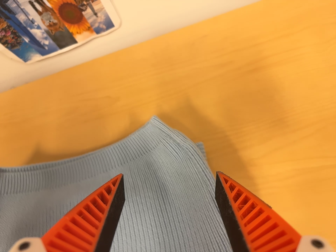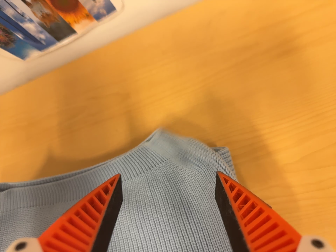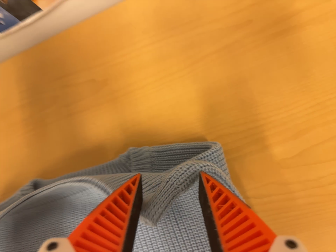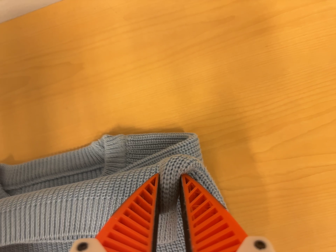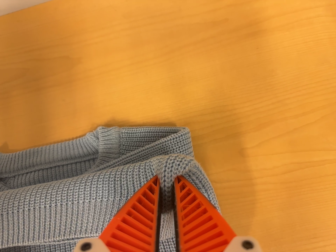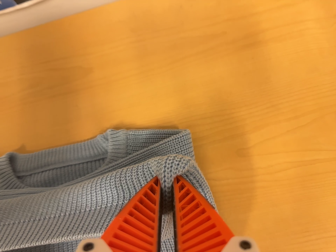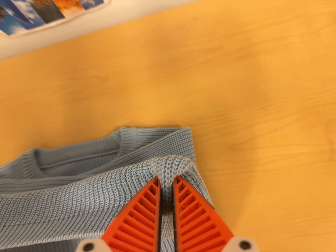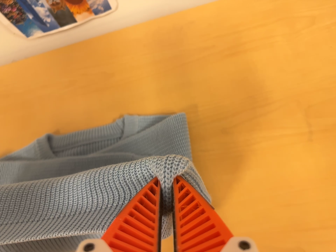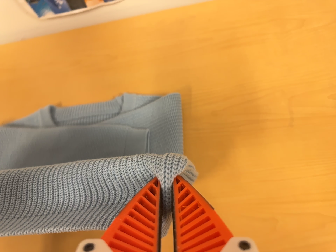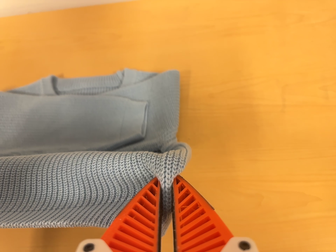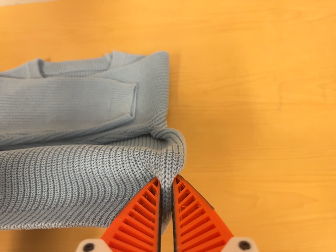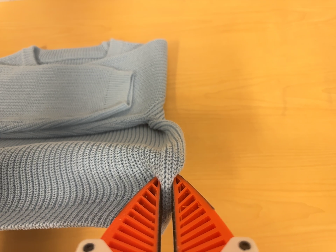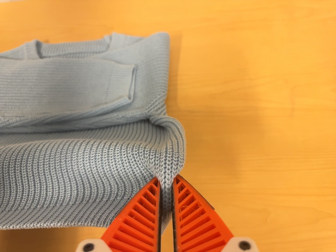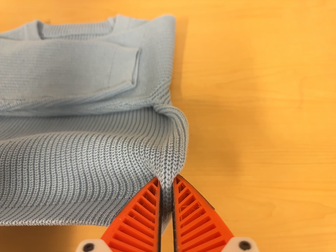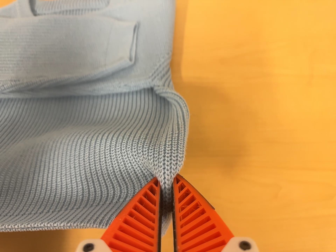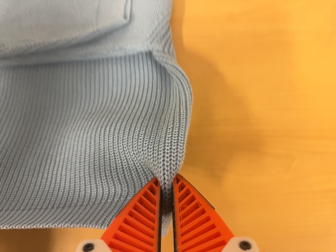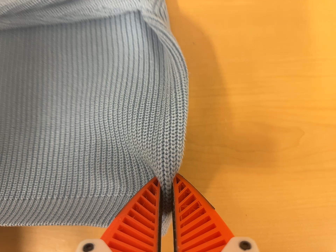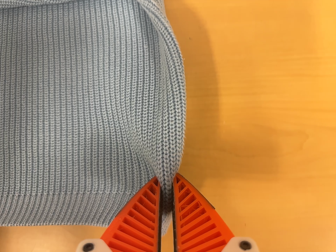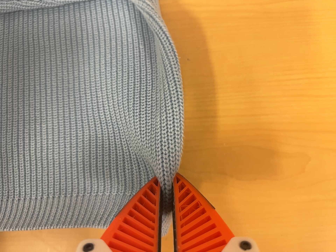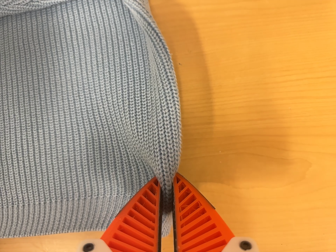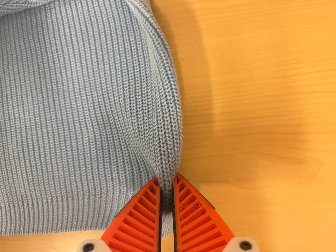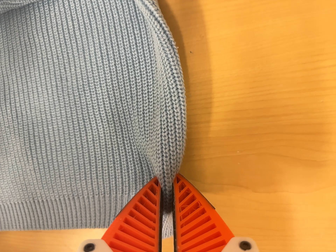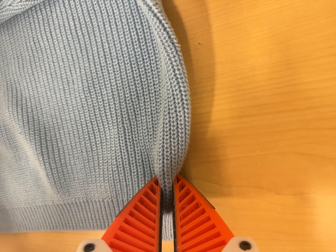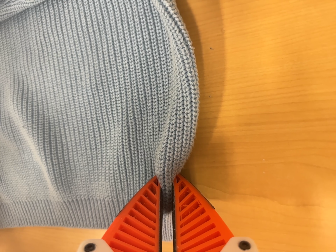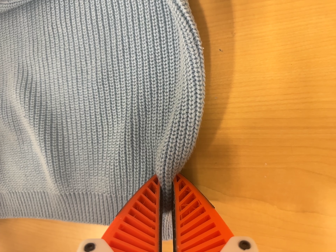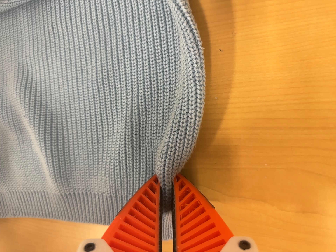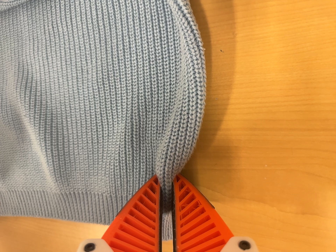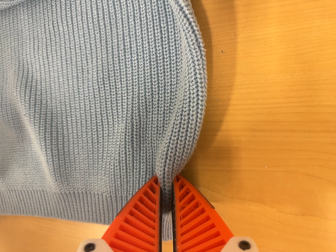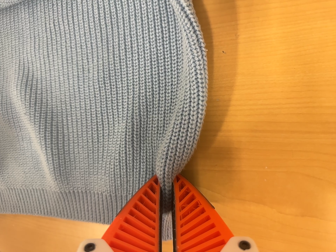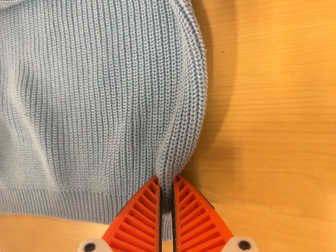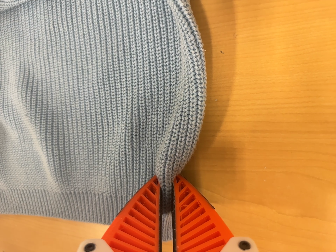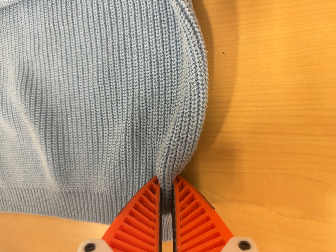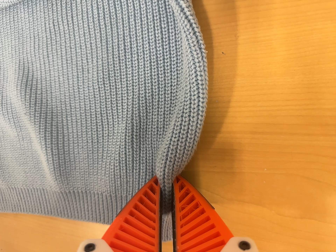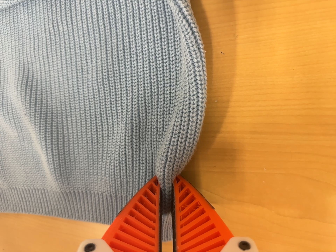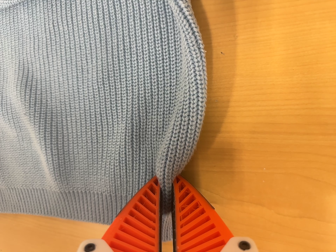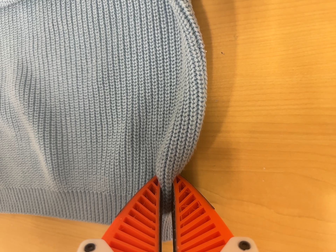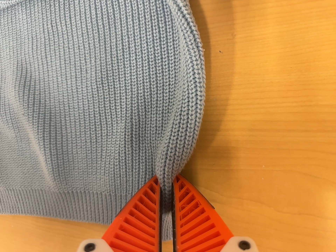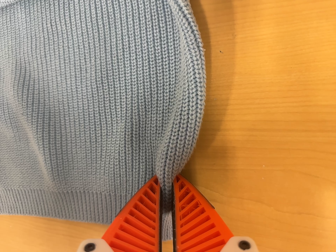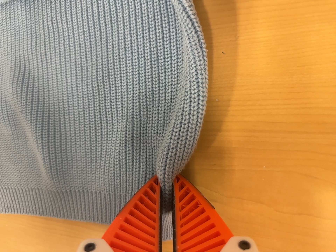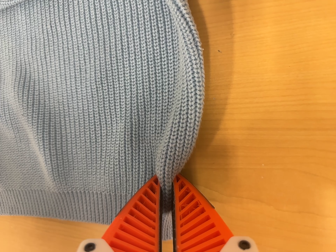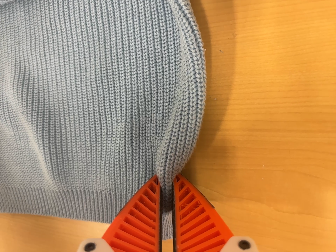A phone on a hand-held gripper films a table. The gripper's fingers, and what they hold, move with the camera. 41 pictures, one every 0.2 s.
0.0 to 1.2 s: The camera shifts only a little, or ends up much as it began.
1.2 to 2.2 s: The camera travels toward the bottom of its view and backward, about 16 cm, so close, fixed things drift upward. It rolls about its line of sight by about 10 degrees, and the scene rotates clockwise.
2.2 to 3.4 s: The camera travels forward, about 14 cm, so what stands in front looms larger. Its aim tips toward the bottom of its view by about 20 degrees, and the scene shifts upward.
3.4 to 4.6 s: The scene slides to the right, as the camera pans about 15 degrees to its left. It travels toward the top of its view, to its right and forward, about 10 cm. Its aim tips toward the bottom of its view by about 10 degrees.
4.6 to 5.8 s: The camera shifts only a little, or ends up much as it began.
5.8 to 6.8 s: The camera keeps its place and its aim.
6.8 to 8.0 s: The camera shifts only a little, or ends up much as it began.
The film runs backward here.
